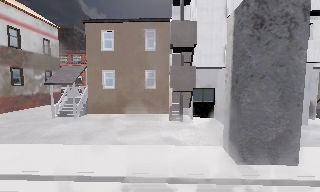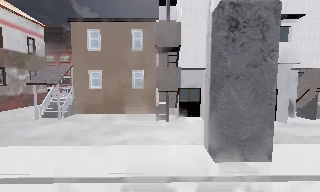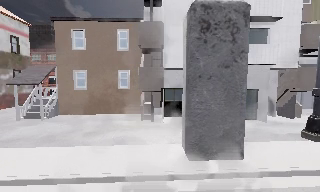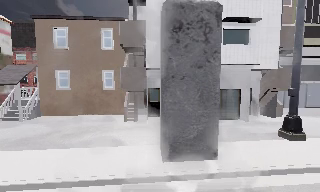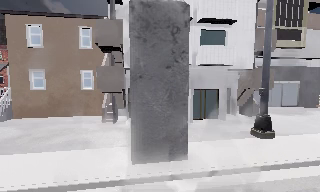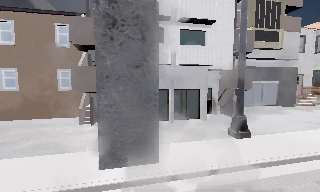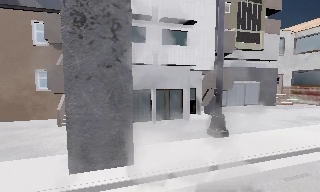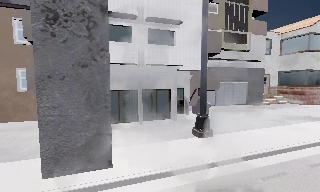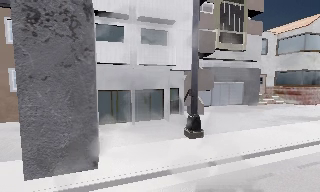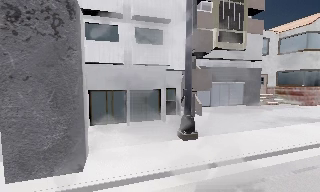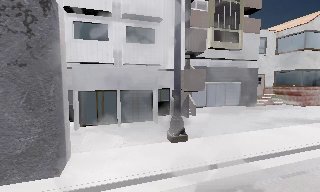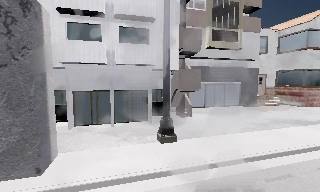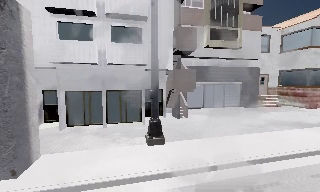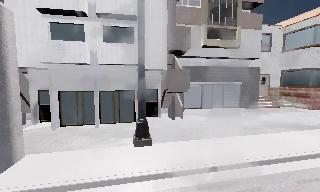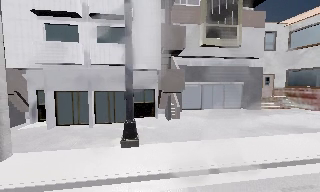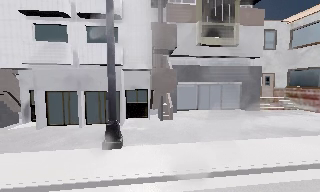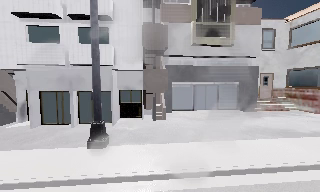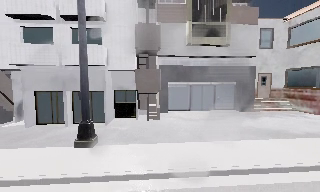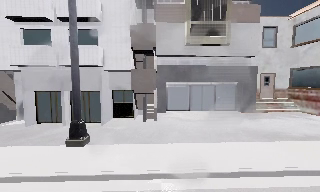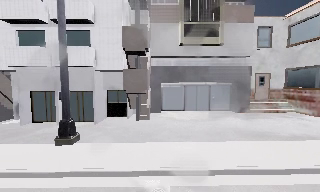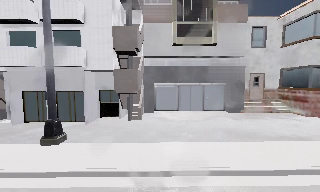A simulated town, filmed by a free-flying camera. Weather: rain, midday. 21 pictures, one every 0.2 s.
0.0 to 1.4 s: The scene slides to the left, as the camera pans about 20 degrees to its right. It travels to its right, about 4 m, so close, fixed things drift to the left.
1.4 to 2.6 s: The camera travels to its right, about 3.5 m, so close, fixed things drift to the left. It gains speed.
2.6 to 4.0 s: The camera pans to its left, which is counterclockwise from overhead, by about 10 degrees. It travels to its right, about 5 m, so close, fixed things drift to the left.
The film runs backward here.
